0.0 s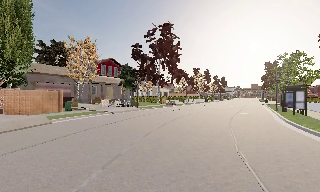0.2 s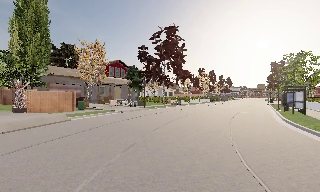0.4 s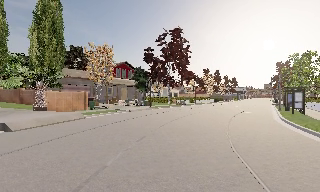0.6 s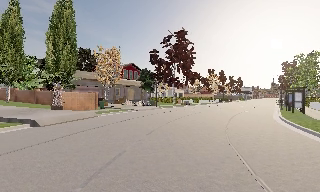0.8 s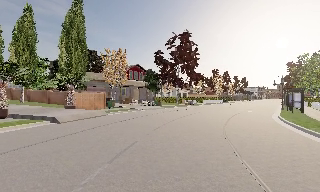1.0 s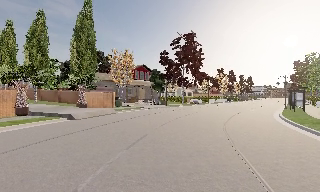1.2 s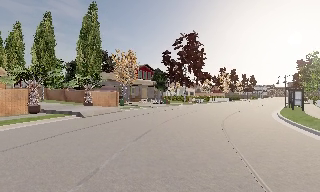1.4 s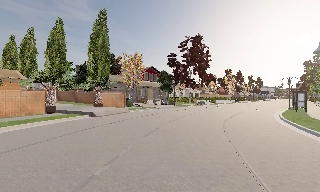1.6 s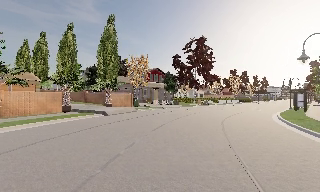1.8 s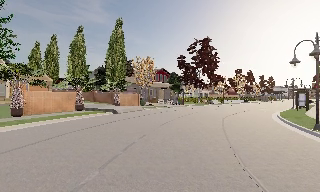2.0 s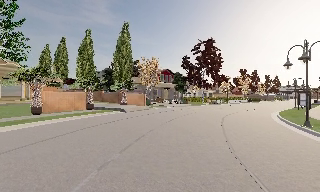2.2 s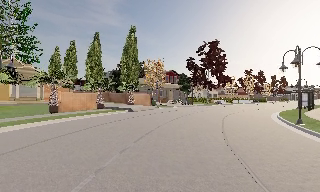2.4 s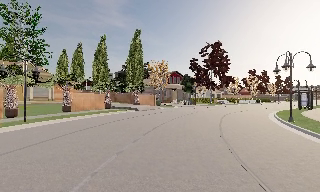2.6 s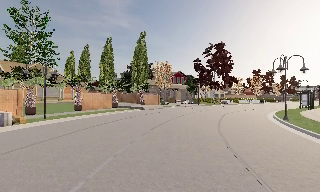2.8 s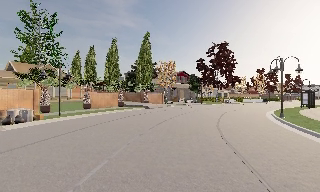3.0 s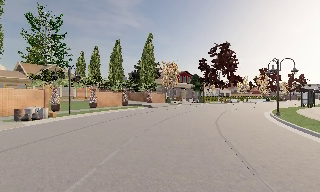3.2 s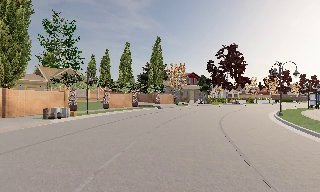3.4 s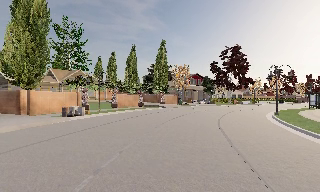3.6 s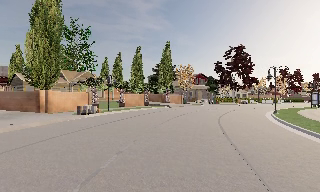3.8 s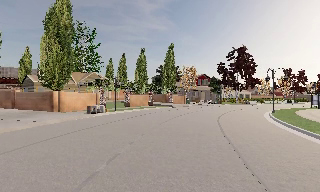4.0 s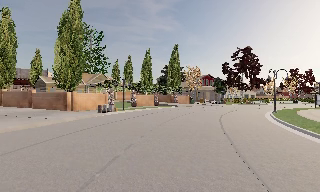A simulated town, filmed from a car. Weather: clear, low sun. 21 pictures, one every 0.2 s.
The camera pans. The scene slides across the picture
to the right.
The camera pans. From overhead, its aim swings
counterclockwise.
0.0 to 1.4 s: The scene slides to the right, as the camera pans about 10 degrees to its left. It travels backward, about 7 m, so what stands in front gets smaller.
1.4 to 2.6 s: The camera travels backward, about 7 m, so what stands in front gets smaller.
2.6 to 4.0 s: The camera pans to its left, which is counterclockwise from overhead, by about 10 degrees. It travels backward, about 8 m, so what stands in front gets smaller.
The film runs backward here.
